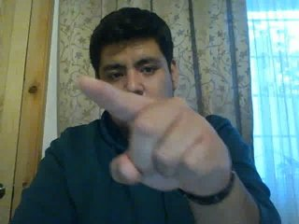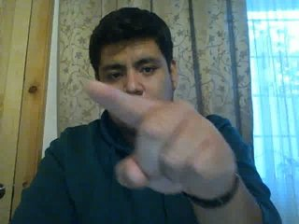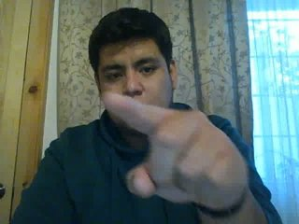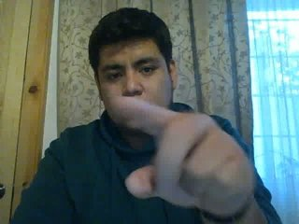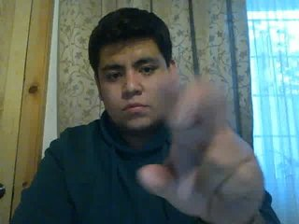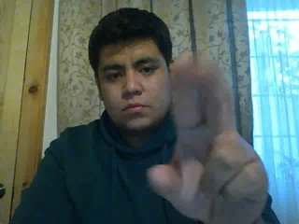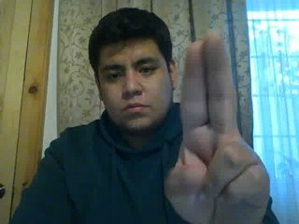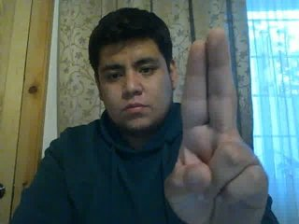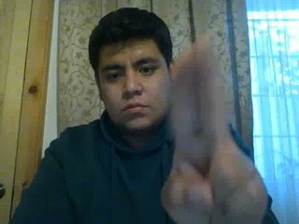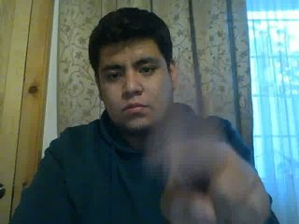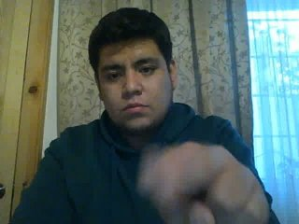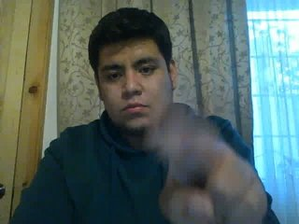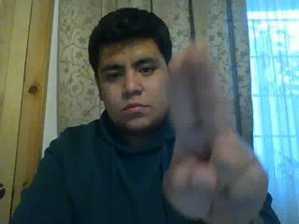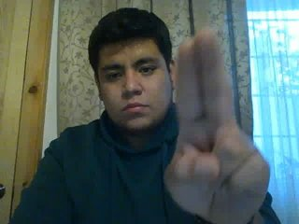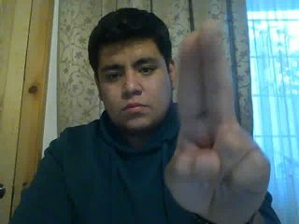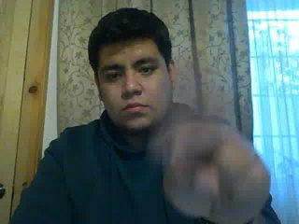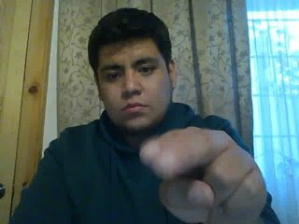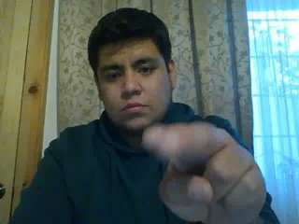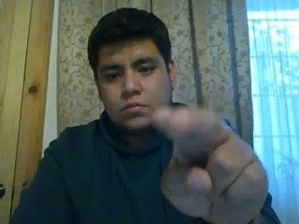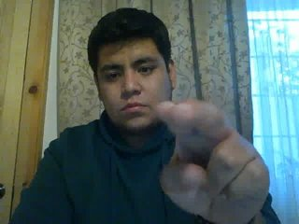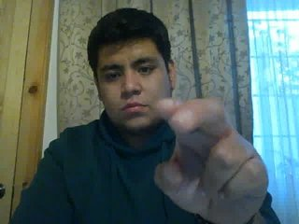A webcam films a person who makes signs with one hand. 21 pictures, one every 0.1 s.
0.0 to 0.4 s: Pointing with one finger.
0.5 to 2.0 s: Double click with two fingers.
